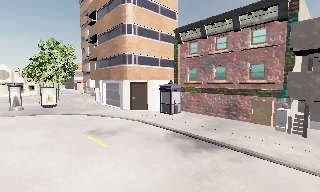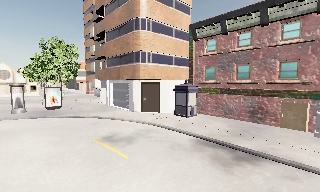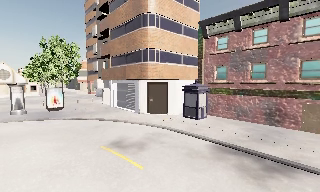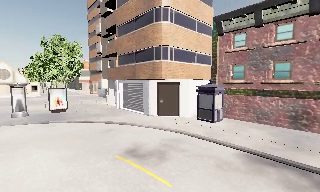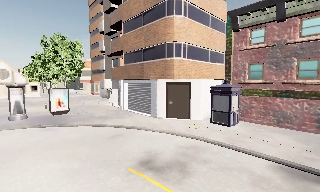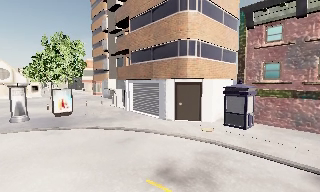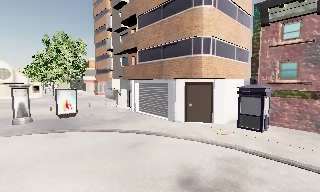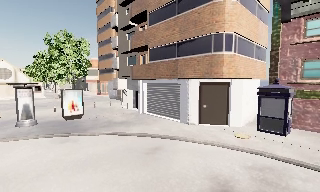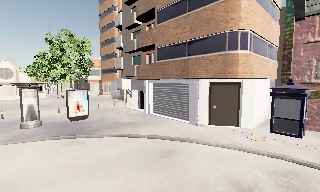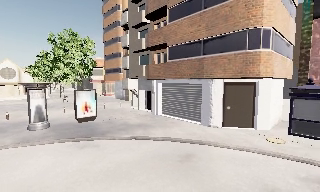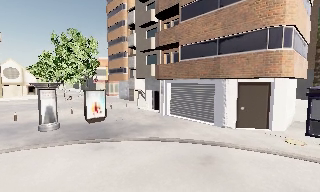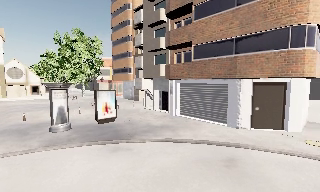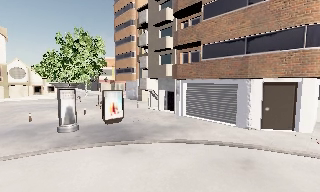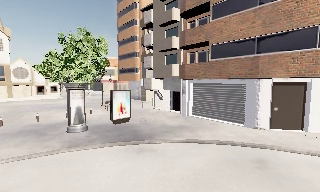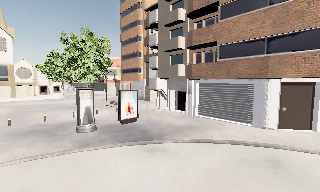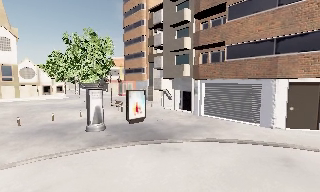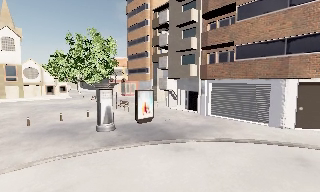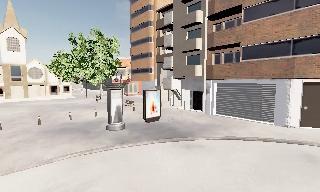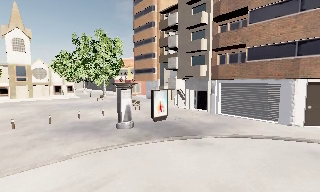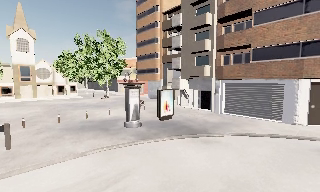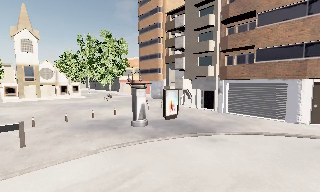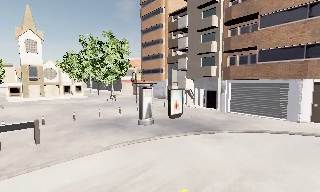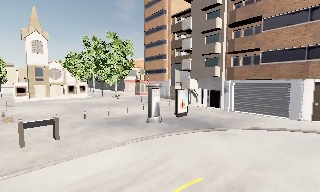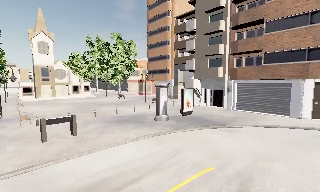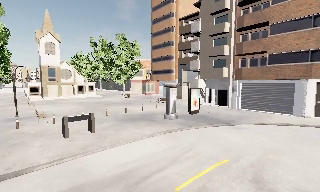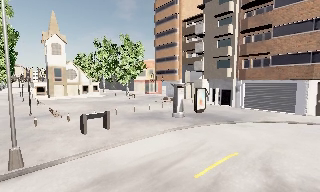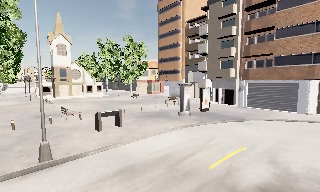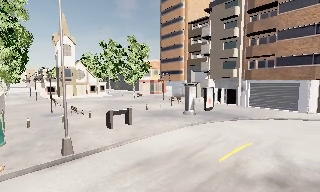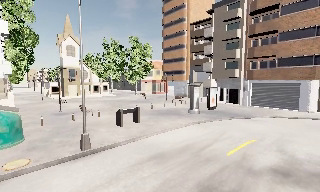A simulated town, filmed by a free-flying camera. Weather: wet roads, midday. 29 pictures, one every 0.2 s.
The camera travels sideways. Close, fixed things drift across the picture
to the right.
0.0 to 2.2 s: The camera travels to its left and forward, about 11 m, so close, fixed things drift to the right.
2.2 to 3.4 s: The camera travels to its left, about 3.5 m, so close, fixed things drift to the right.
3.4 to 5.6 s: The camera travels to its left and backward, about 8 m, so close, fixed things drift to the right.
The film runs backward here.
